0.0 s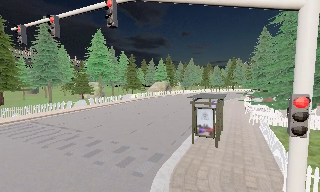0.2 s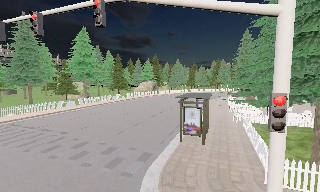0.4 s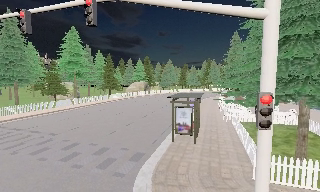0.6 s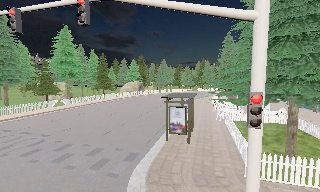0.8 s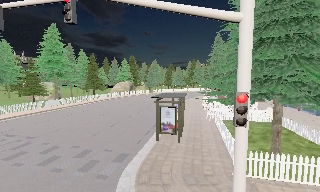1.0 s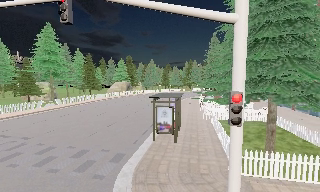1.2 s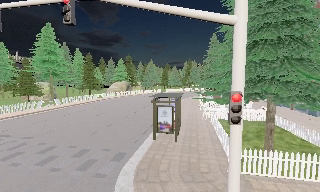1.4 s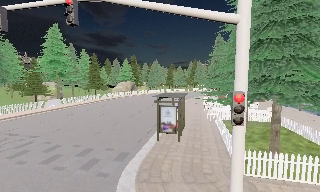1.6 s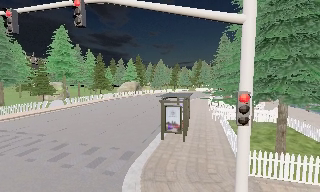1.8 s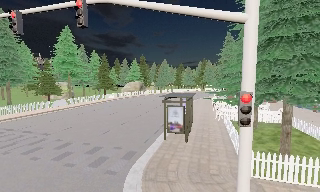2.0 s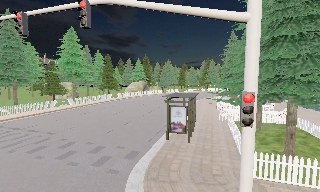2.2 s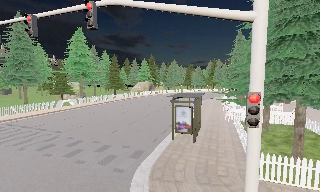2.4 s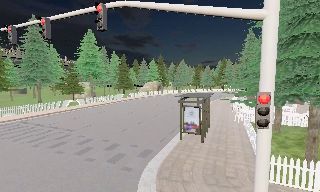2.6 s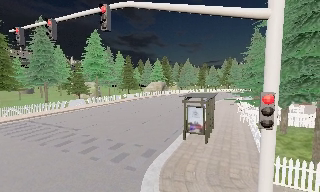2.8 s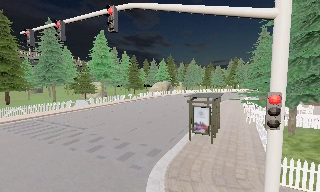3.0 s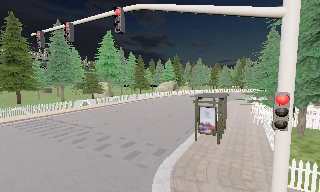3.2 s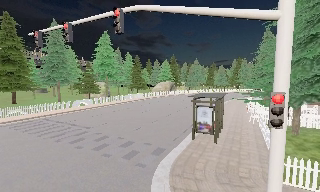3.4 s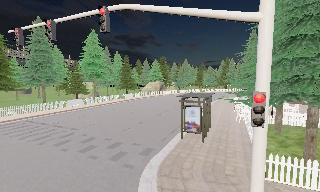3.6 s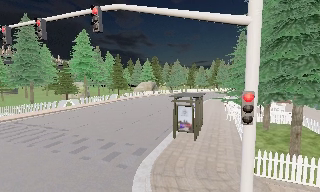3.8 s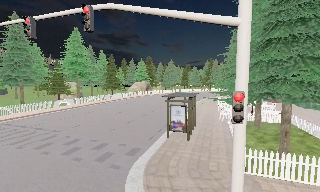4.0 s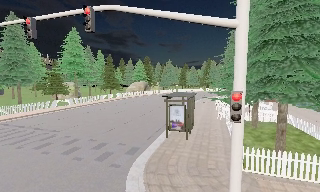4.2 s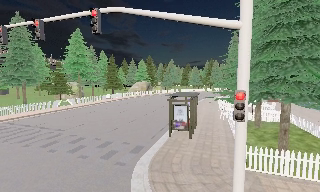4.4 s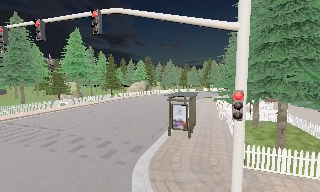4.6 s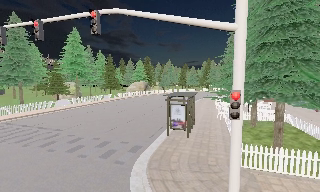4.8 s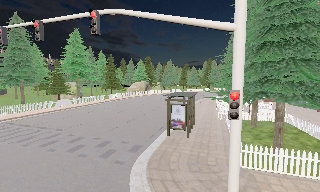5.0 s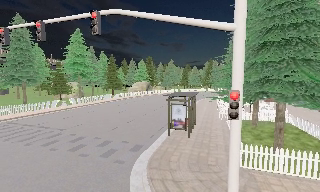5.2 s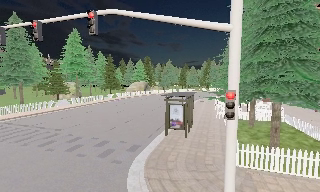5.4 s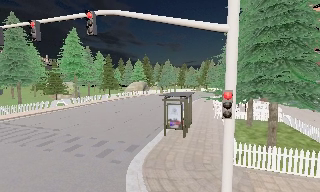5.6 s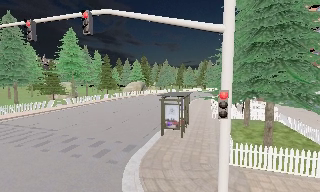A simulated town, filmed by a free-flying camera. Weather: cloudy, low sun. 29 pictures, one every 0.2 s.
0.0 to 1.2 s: The camera swings to its right by about 15 degrees, and the scene slides to the left.
1.2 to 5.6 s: The camera travels backward, about 1 m, so what stands in front gets smaller.
The film runs backward here.
